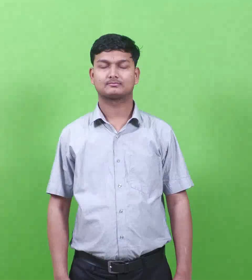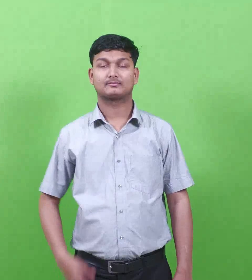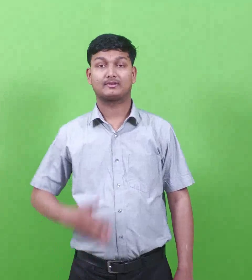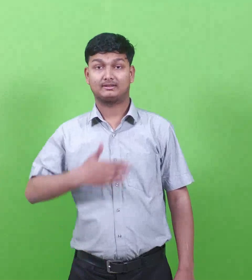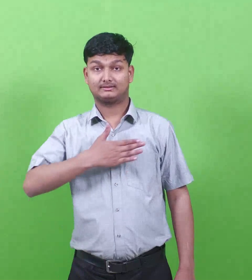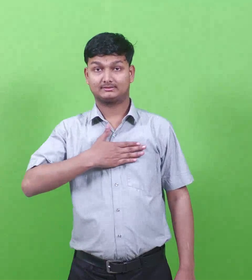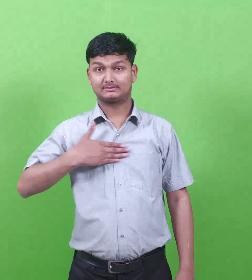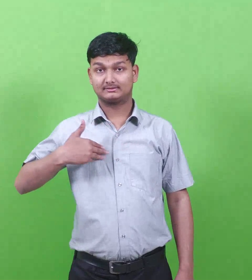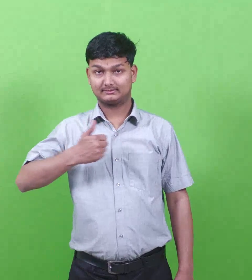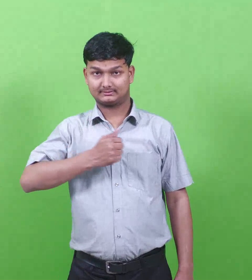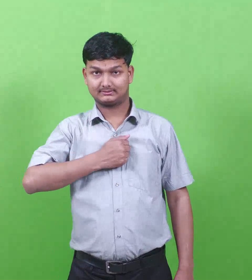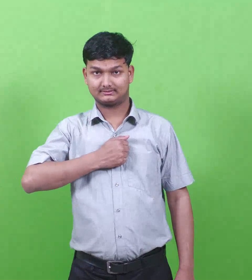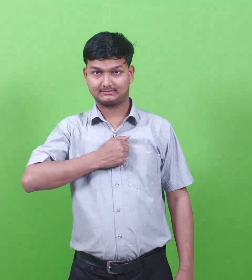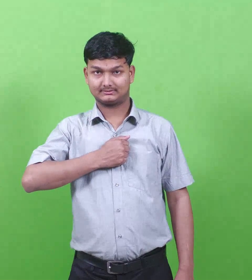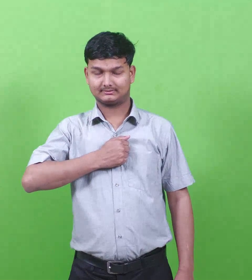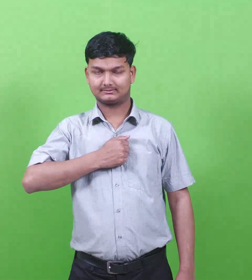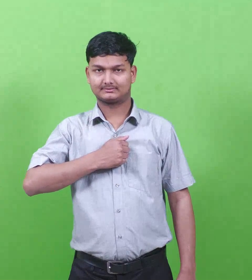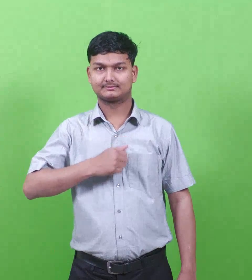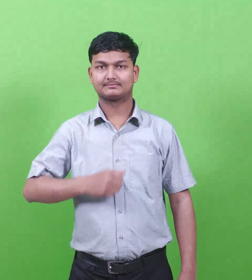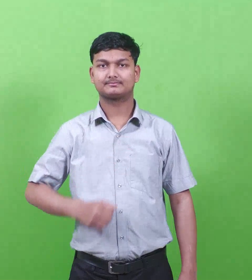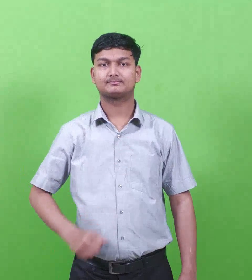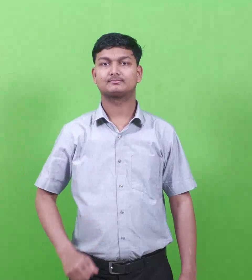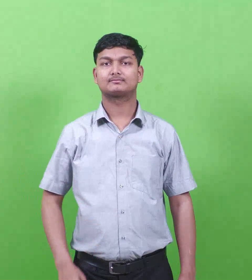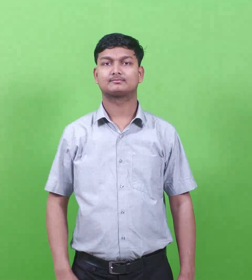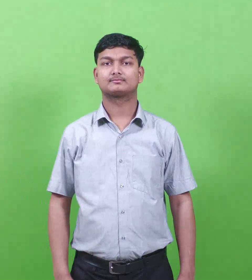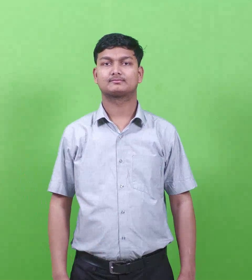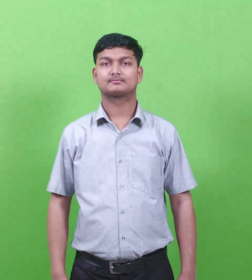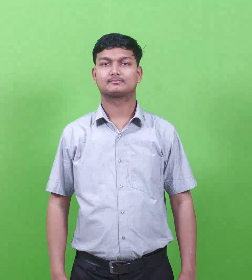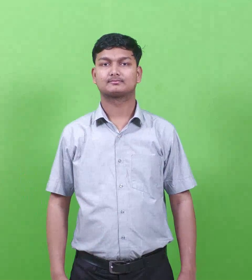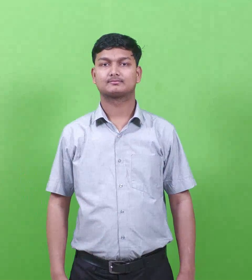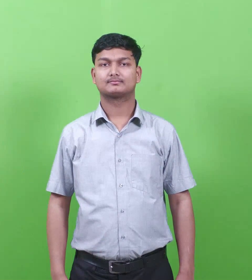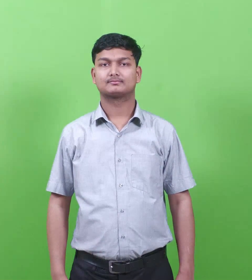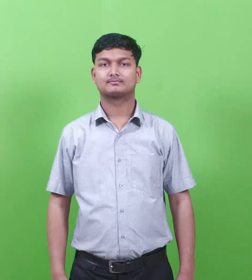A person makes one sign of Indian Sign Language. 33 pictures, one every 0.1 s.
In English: zebulun
